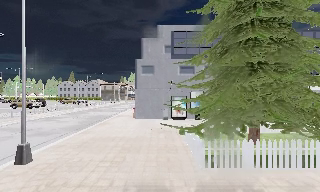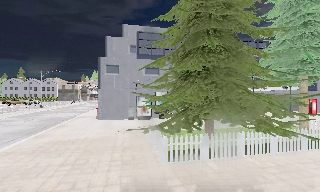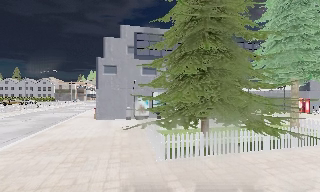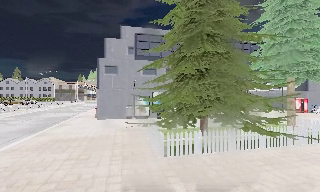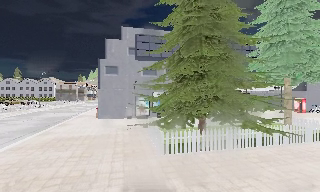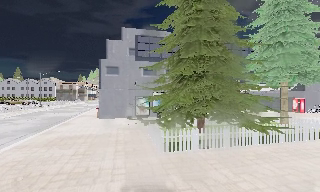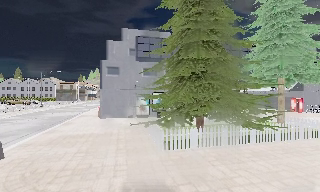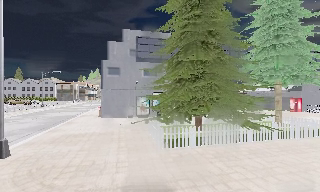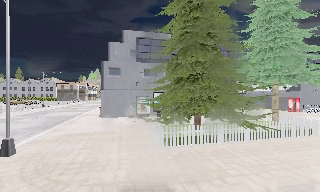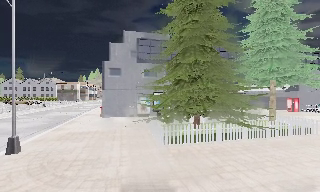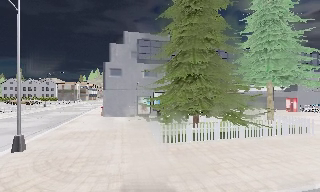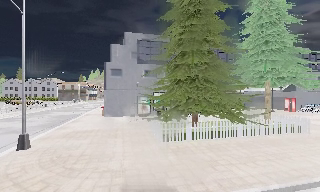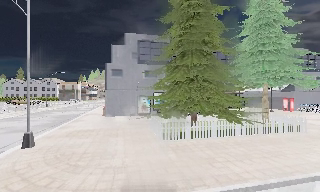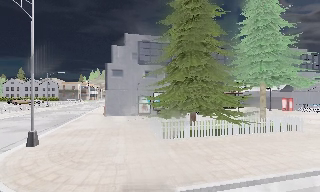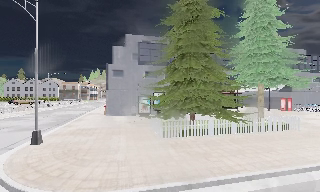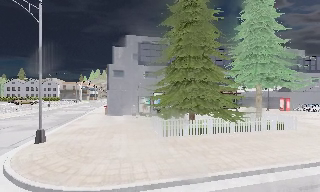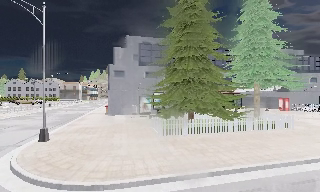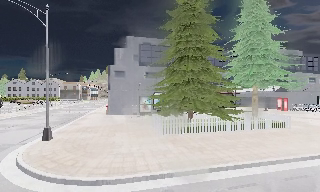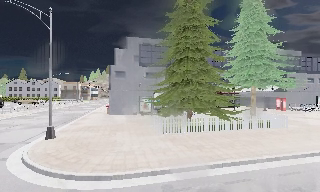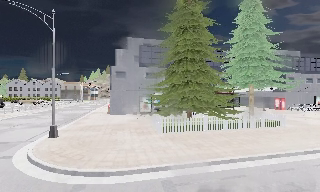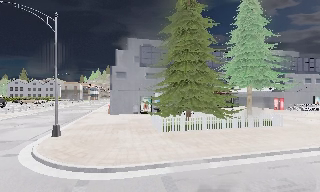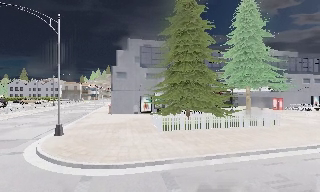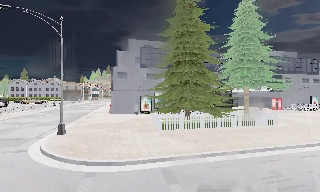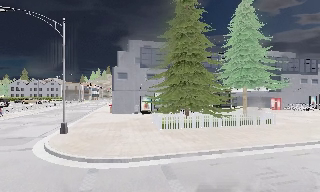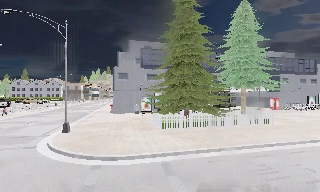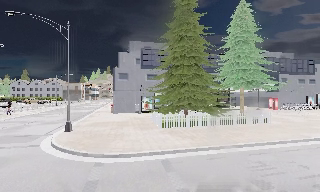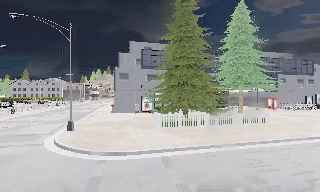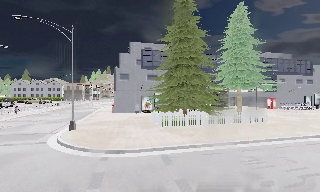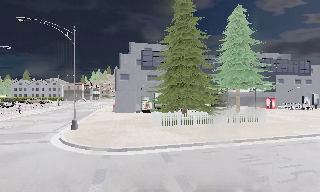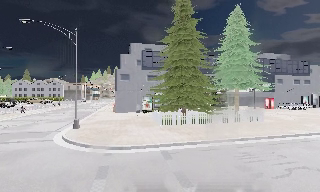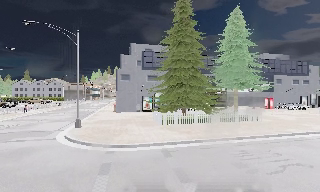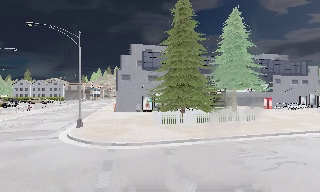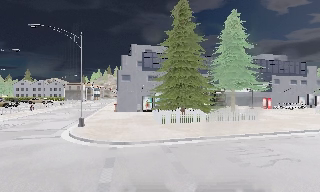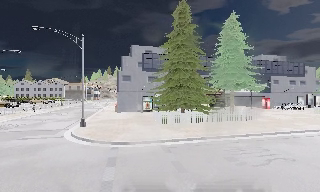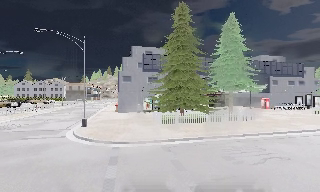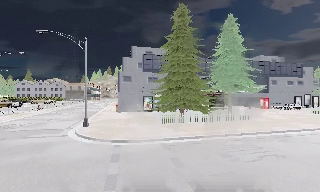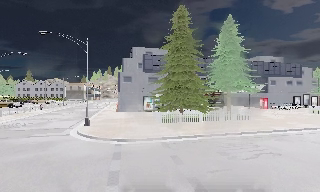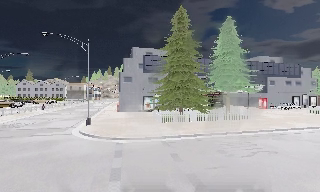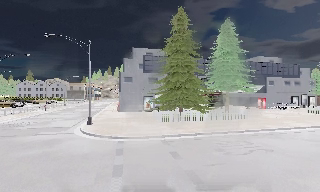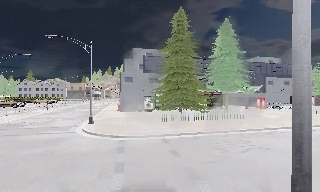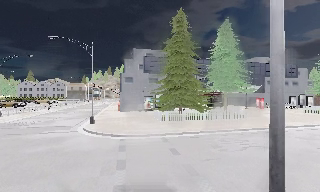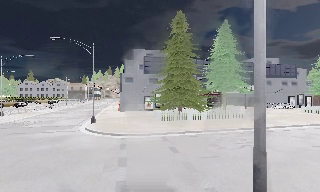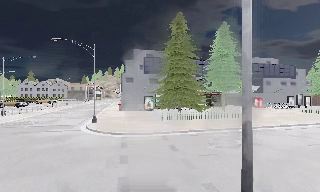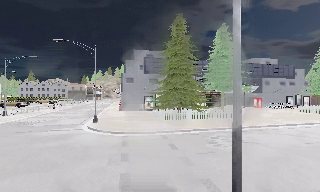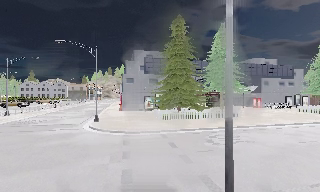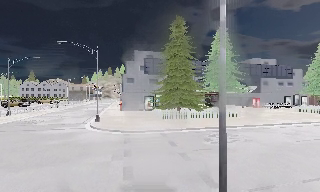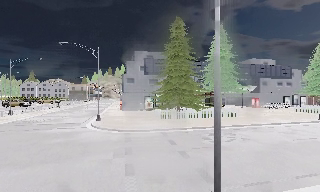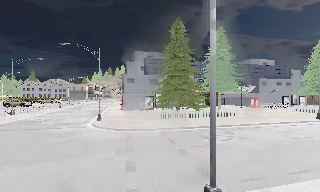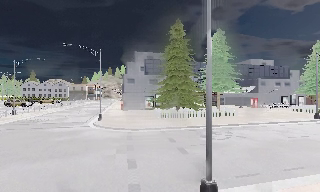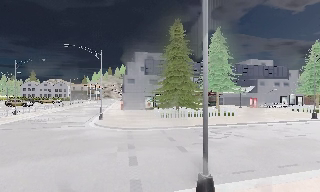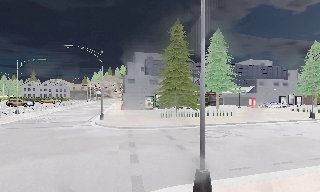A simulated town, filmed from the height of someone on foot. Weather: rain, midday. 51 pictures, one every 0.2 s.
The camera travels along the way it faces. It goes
backward.
0.0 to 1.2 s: The camera swings to its right by about 15 degrees, and the scene slides to the left. It travels backward, about 1.5 m, so what stands in front gets smaller.
1.2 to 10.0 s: The camera travels backward, about 11 m, so what stands in front gets smaller.
The film runs backward here.
